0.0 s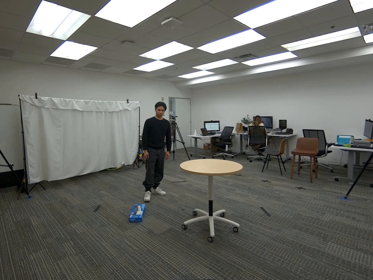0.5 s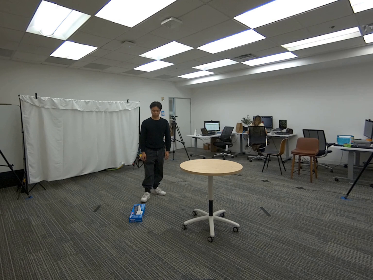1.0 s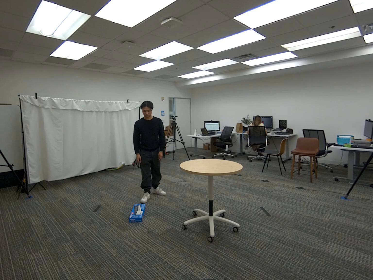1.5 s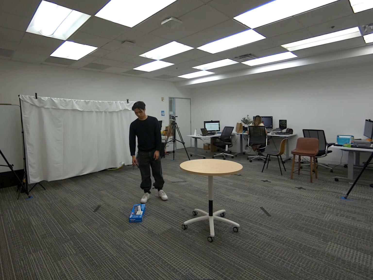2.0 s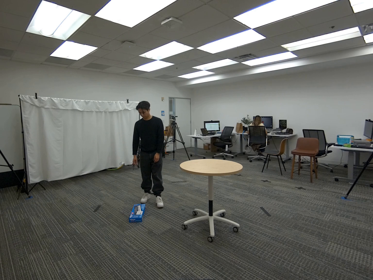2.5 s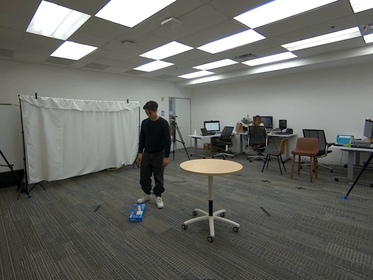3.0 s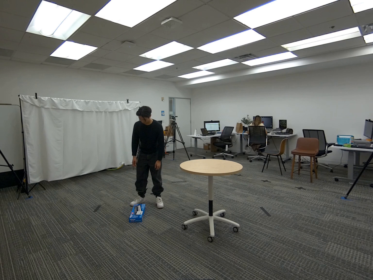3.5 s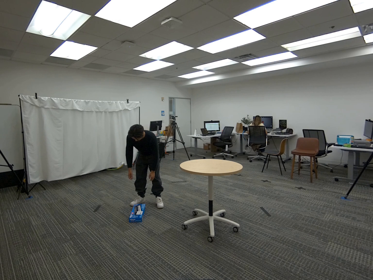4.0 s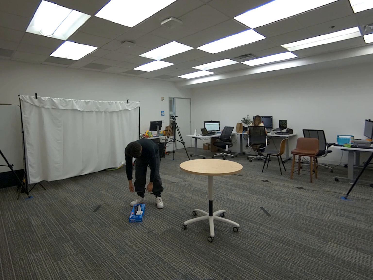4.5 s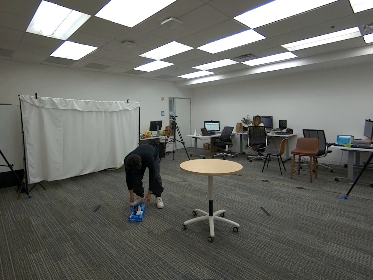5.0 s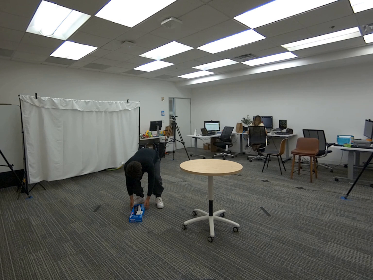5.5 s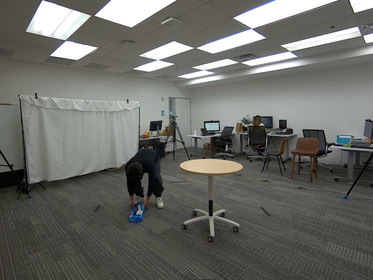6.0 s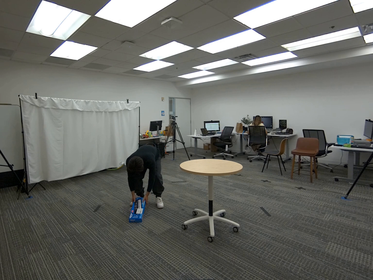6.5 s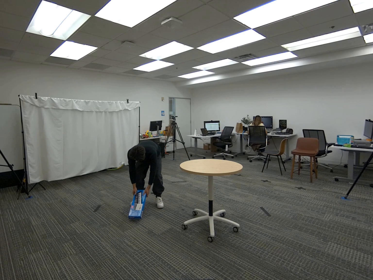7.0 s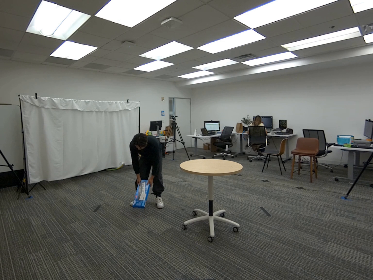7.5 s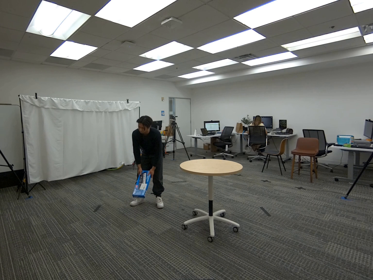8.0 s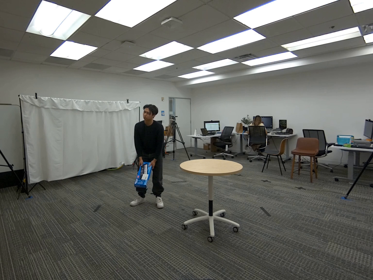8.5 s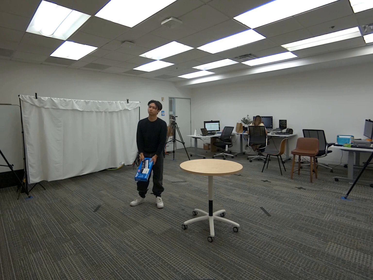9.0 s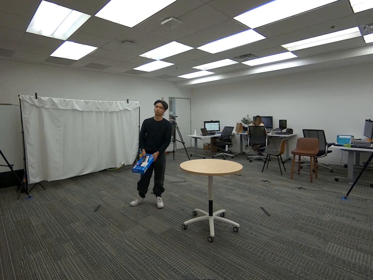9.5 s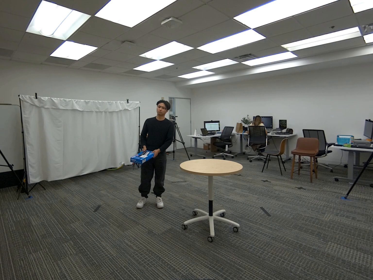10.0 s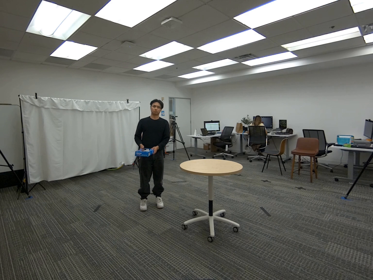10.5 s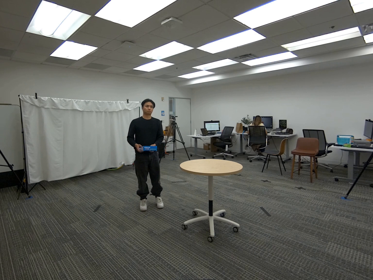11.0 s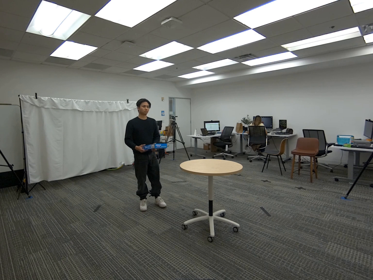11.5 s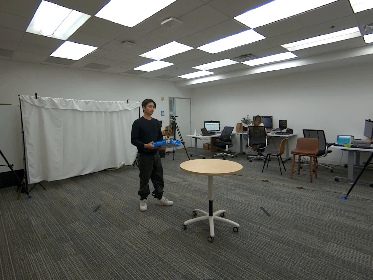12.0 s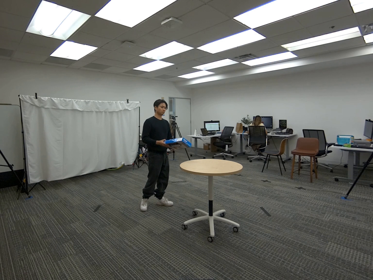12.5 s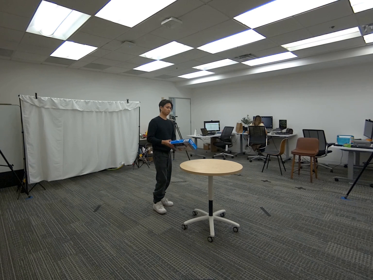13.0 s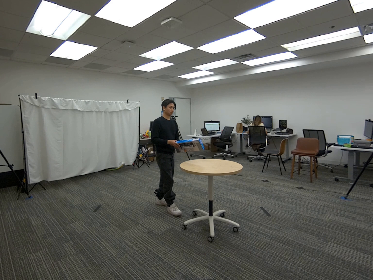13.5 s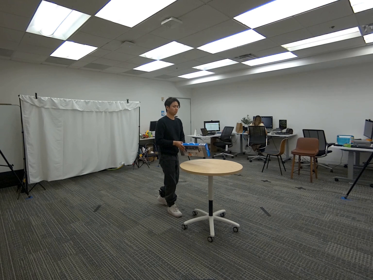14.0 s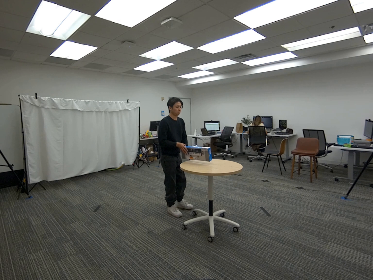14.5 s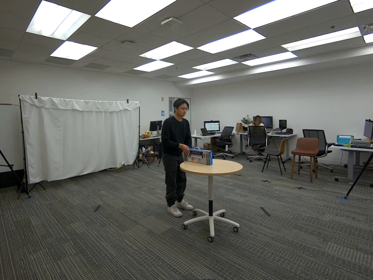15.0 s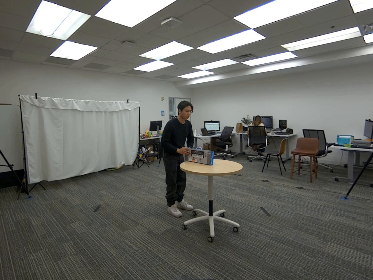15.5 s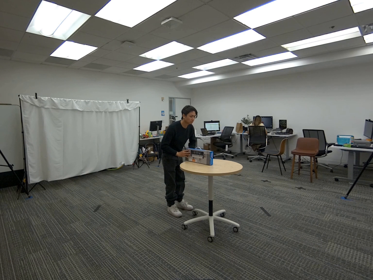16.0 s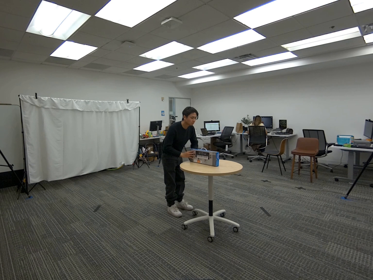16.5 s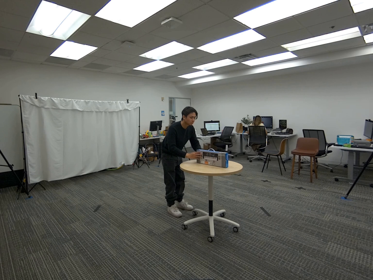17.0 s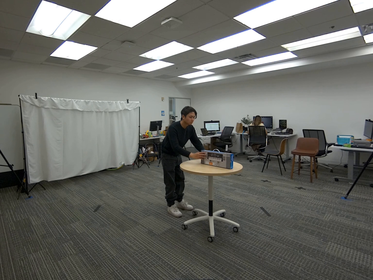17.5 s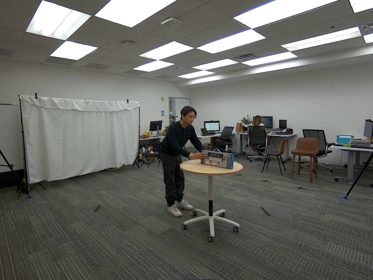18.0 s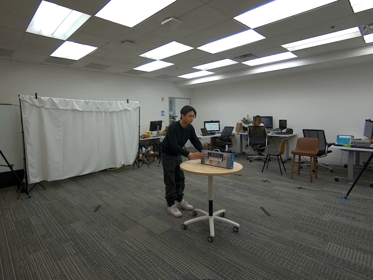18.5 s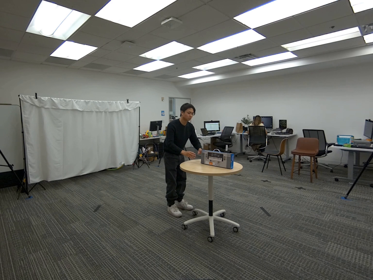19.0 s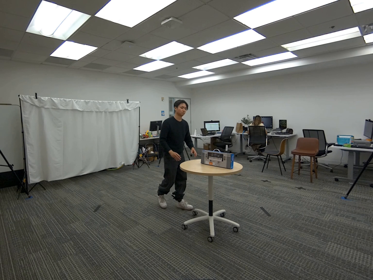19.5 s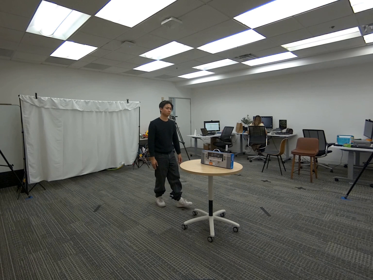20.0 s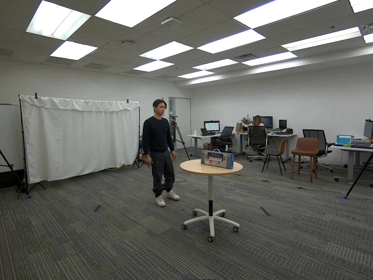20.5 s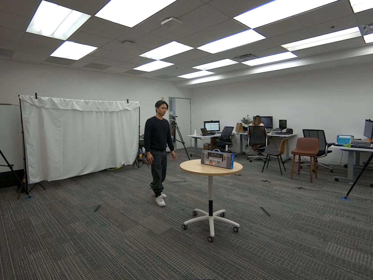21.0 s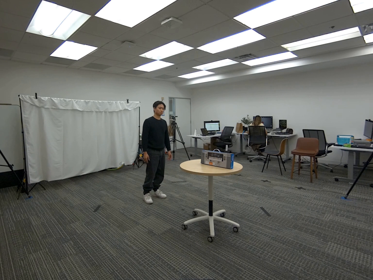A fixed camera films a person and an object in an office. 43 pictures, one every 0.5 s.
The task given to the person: Walk over to the keyboard box on the ground and pick up the keyboard box using both hand.Walk over to the round table and place the keyboard box on the round table so that the box logos are visible by the cameras and proceed to slide the box away from you. Step away when complete.
